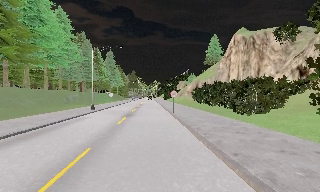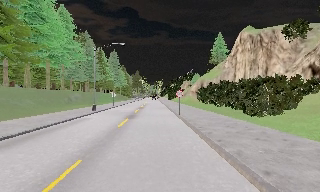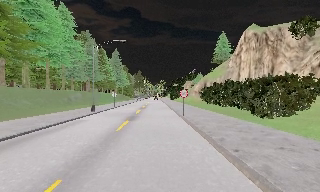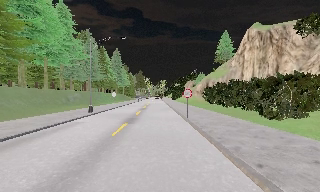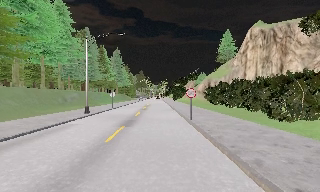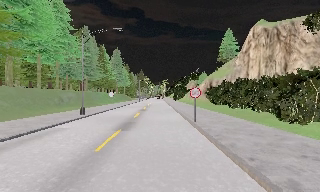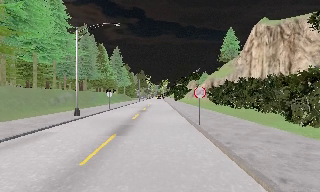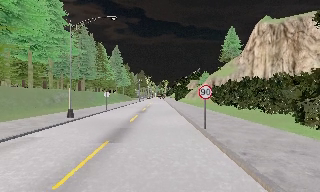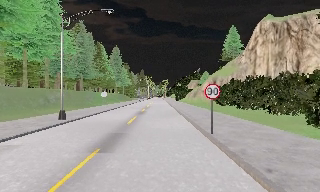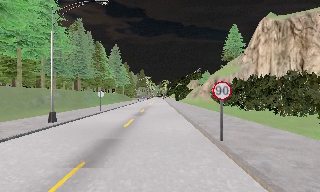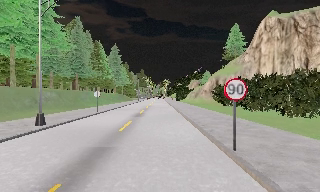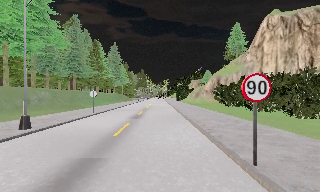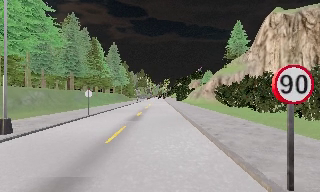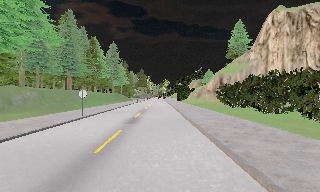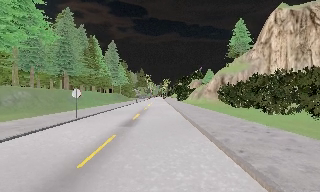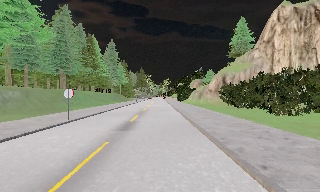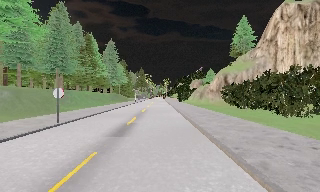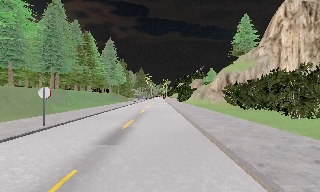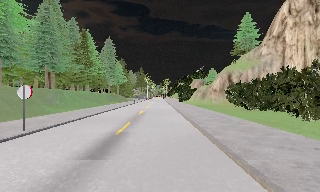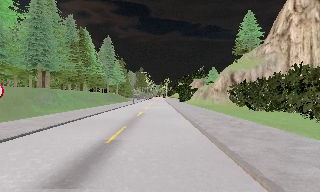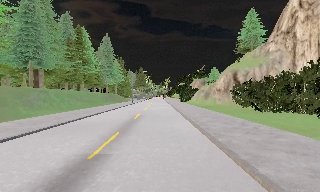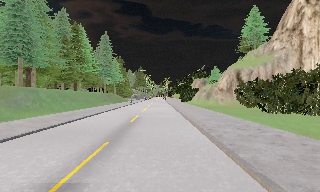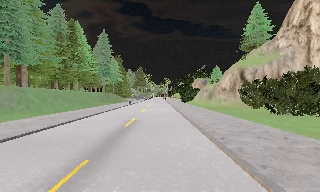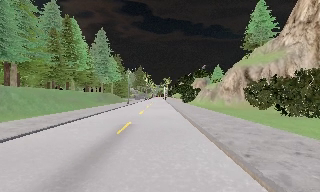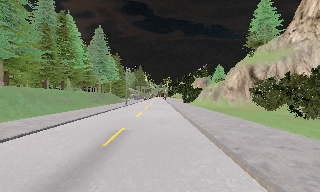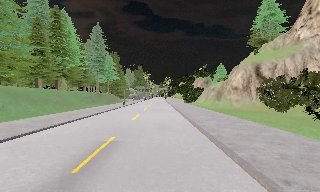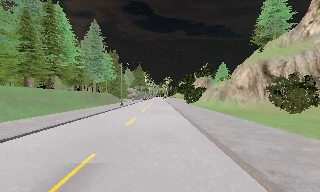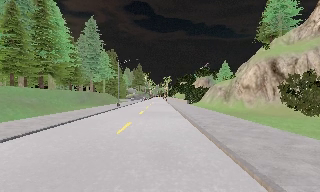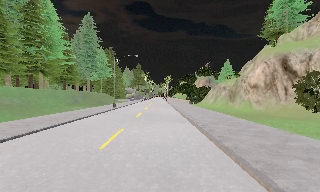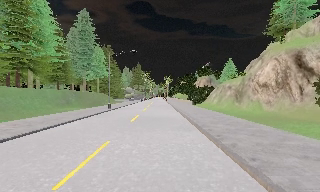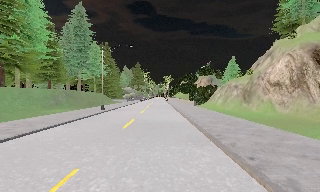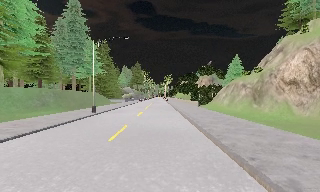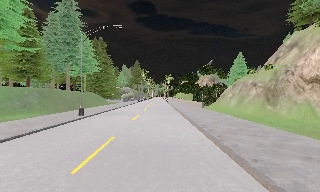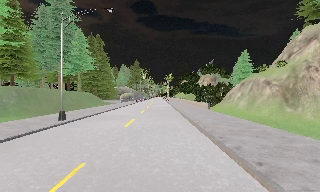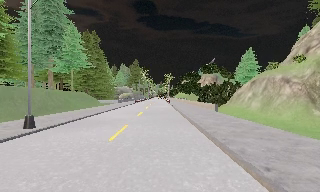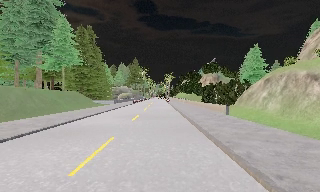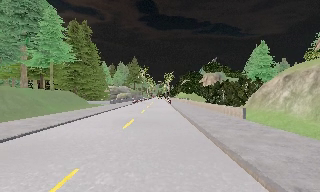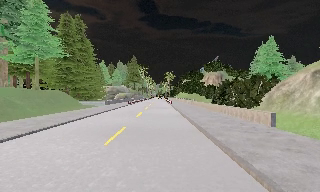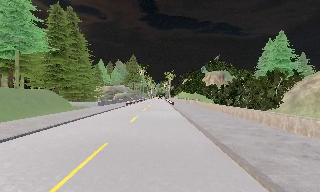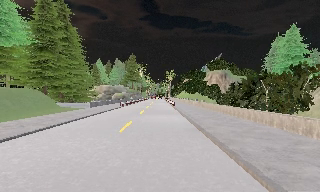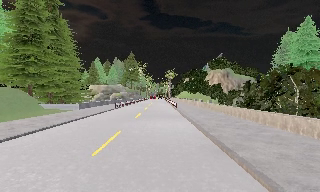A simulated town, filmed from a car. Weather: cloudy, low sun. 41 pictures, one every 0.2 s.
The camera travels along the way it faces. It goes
forward.
0.0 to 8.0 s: The camera travels forward, about 70 m, so what stands in front looms larger. It gains speed.
The film runs forward here.
